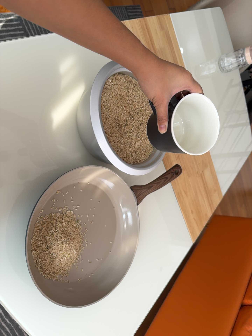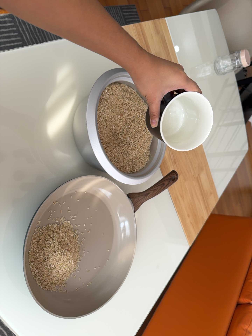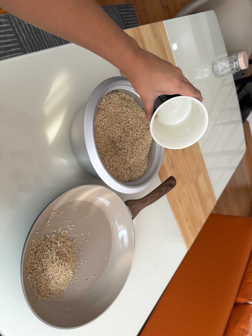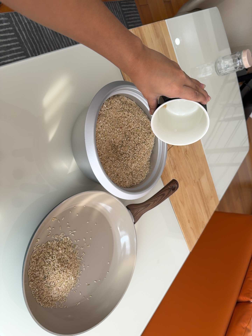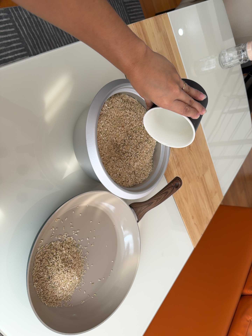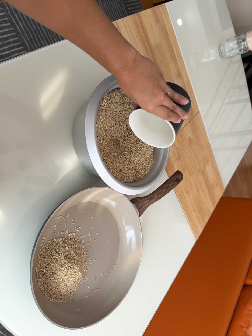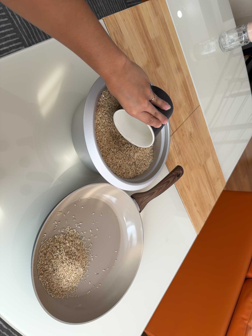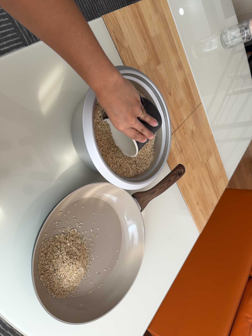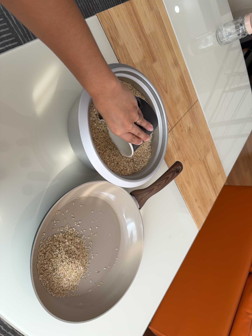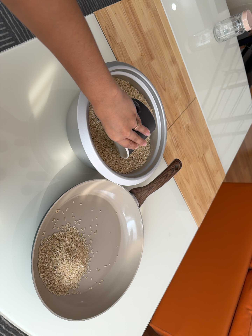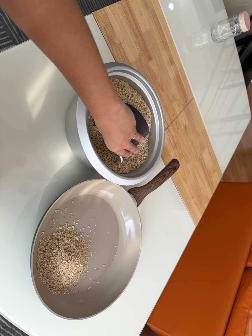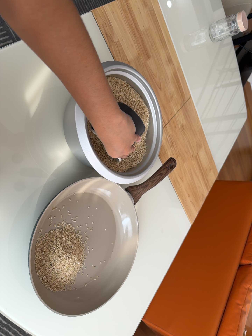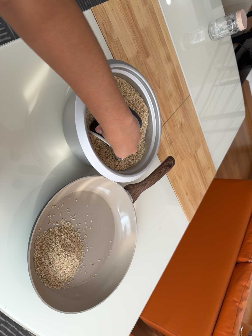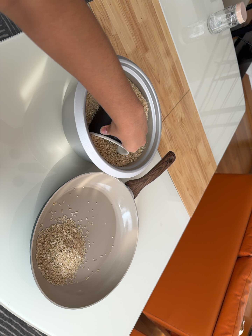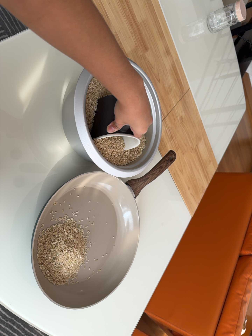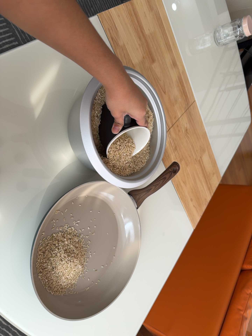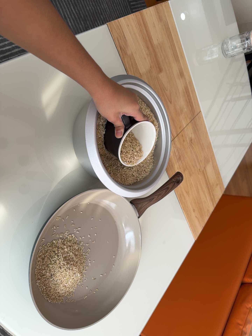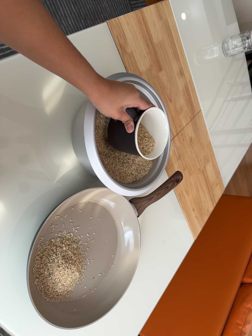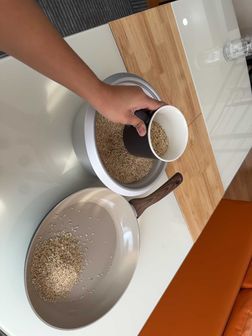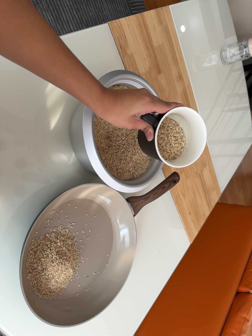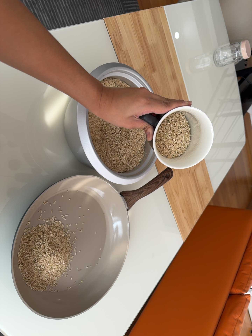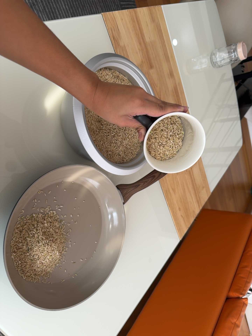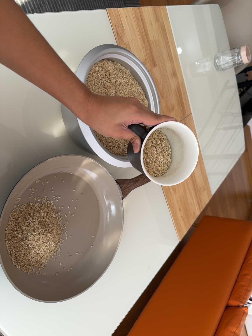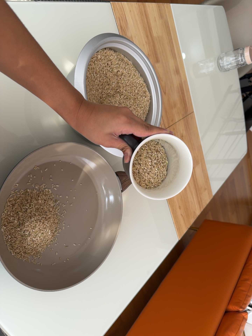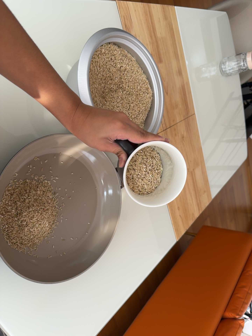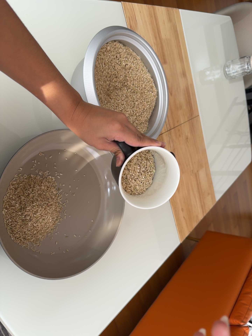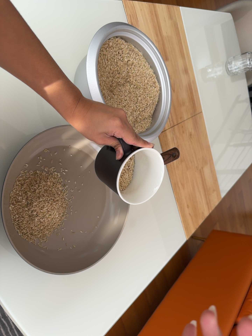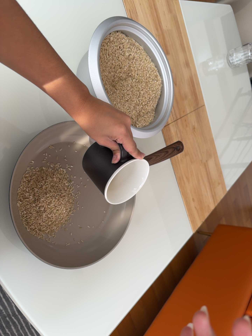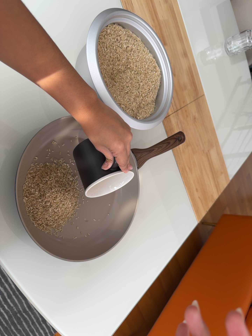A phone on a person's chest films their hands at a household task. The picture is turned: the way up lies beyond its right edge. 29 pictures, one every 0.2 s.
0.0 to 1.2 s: The camera travels toward the top of its view, about 9 cm.
1.2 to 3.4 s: The camera shifts only a little, or ends up much as it began.
3.4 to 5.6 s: The camera travels toward the bottom of its view, about 22 cm. Its aim tips toward the top of its view by about 10 degrees.
The film runs forward here.
